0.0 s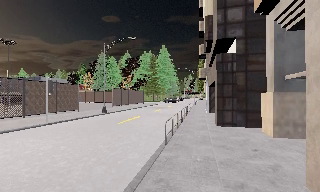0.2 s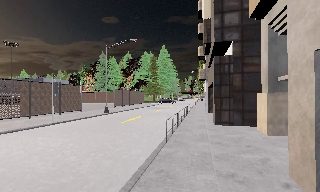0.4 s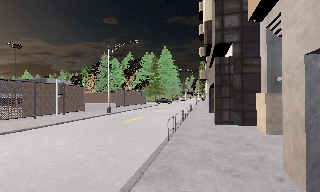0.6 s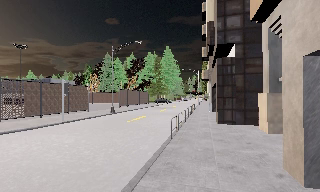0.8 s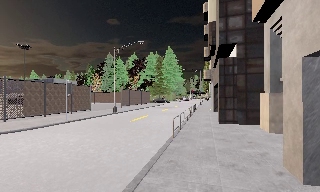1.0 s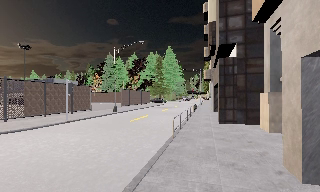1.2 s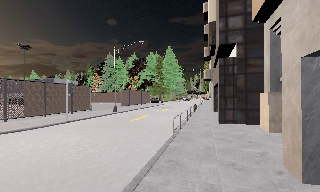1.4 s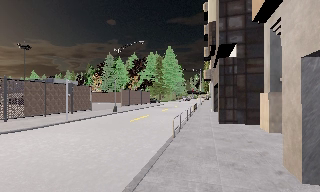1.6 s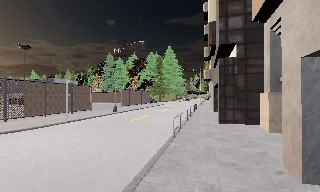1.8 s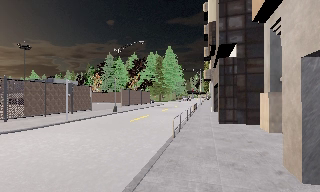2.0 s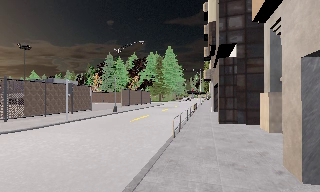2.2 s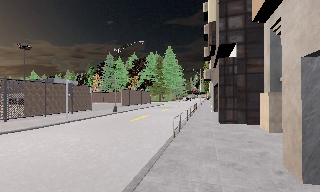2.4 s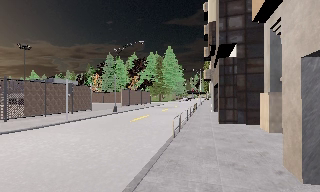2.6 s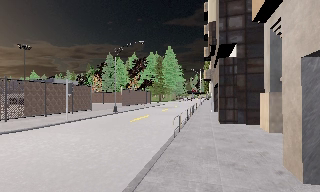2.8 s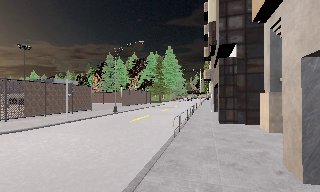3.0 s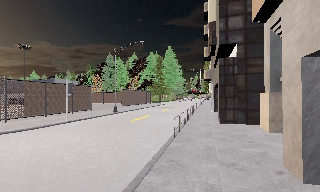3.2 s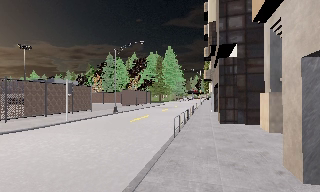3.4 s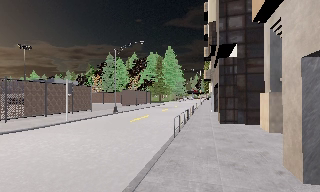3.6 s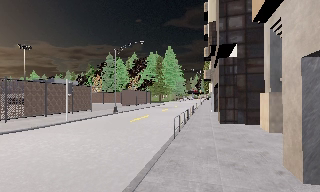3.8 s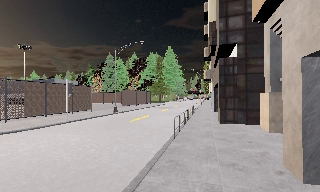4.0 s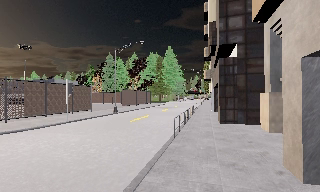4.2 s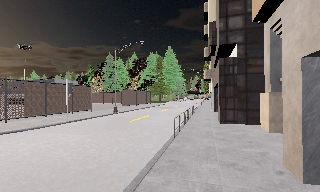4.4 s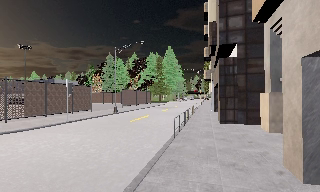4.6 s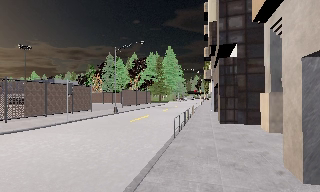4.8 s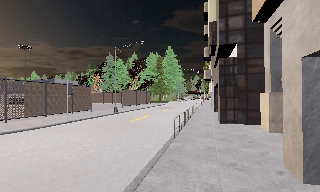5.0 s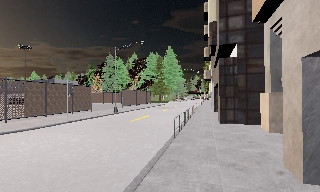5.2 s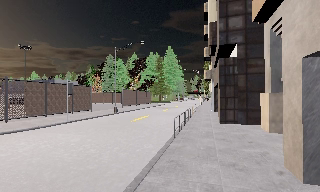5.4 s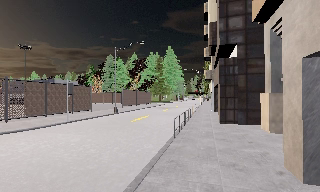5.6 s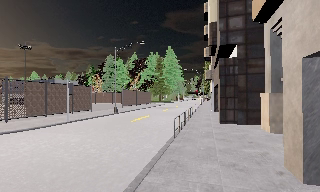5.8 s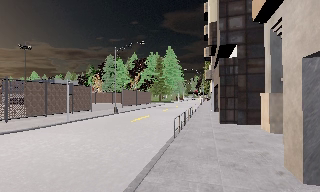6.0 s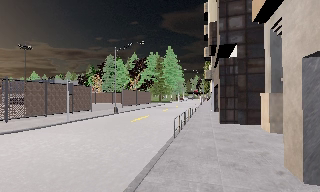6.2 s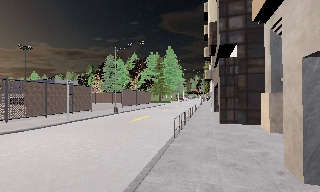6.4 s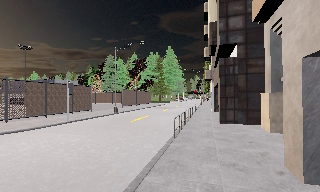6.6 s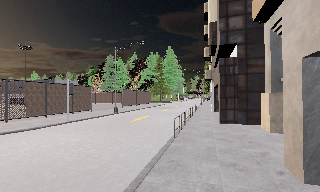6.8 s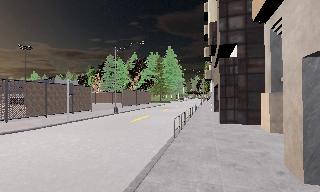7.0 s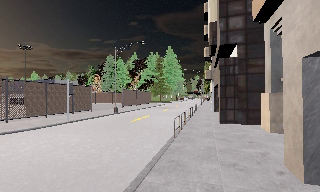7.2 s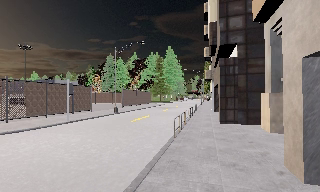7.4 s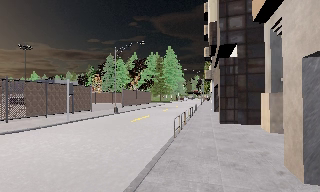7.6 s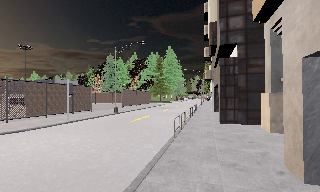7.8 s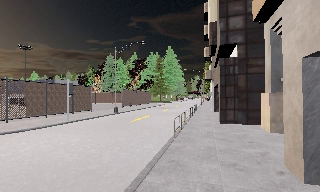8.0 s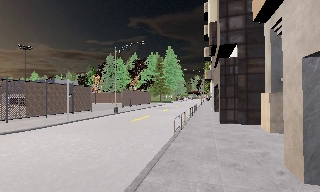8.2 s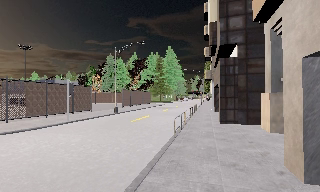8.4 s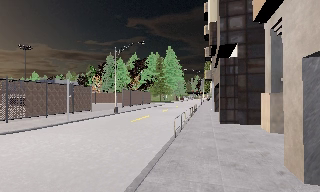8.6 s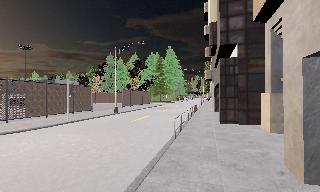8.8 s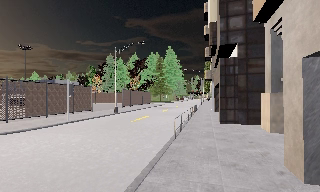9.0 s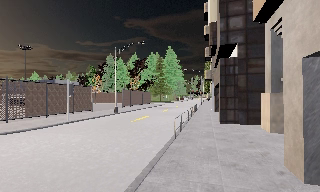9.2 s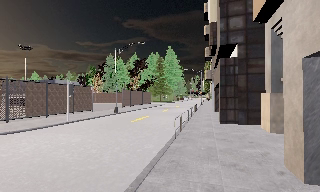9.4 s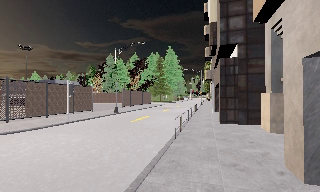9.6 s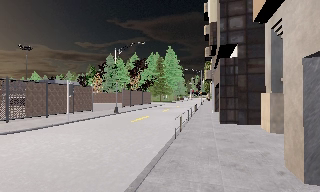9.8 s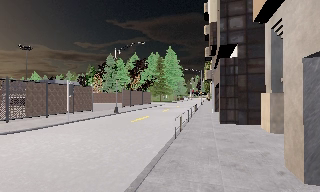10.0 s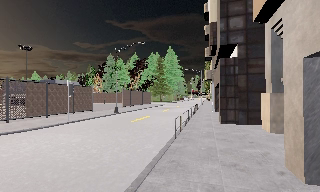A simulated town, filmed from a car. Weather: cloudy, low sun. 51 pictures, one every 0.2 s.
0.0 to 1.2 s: The camera travels backward, about 1 m, so what stands in front gets smaller. It loses speed.
1.2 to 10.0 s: The camera keeps its place and its aim.
The film runs backward here.
